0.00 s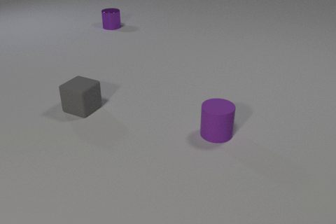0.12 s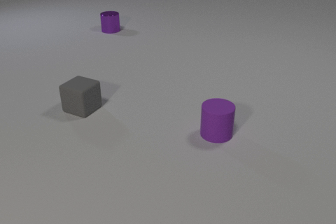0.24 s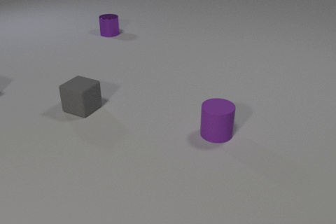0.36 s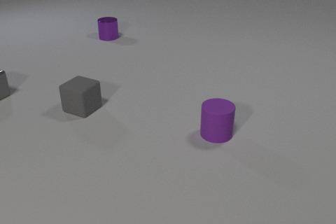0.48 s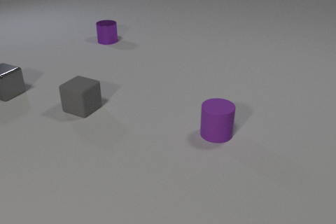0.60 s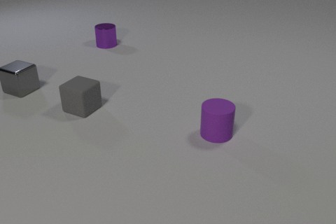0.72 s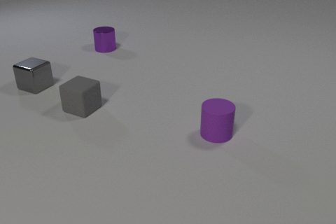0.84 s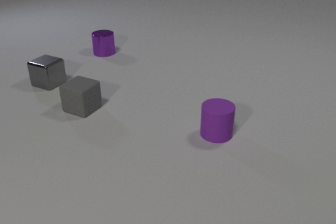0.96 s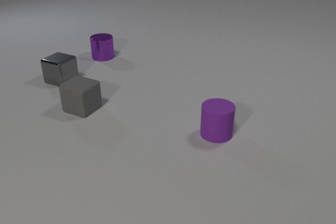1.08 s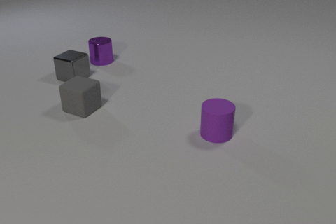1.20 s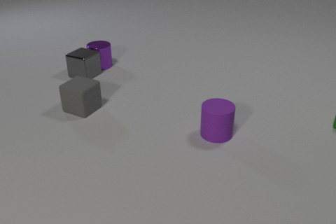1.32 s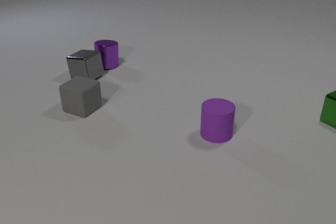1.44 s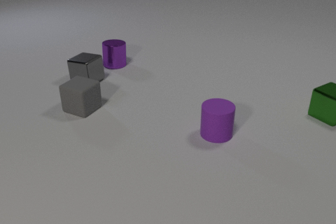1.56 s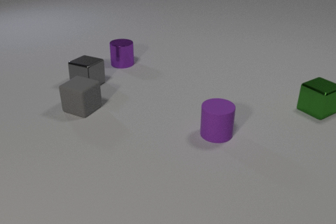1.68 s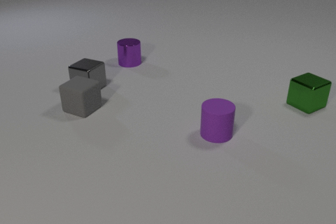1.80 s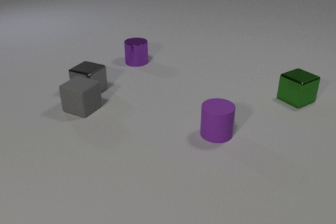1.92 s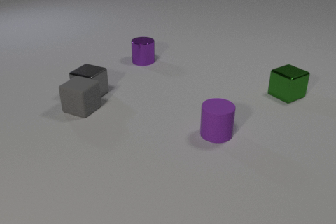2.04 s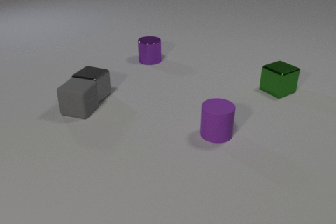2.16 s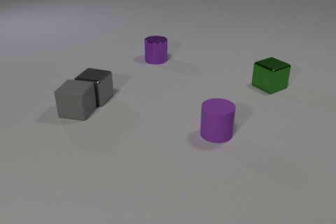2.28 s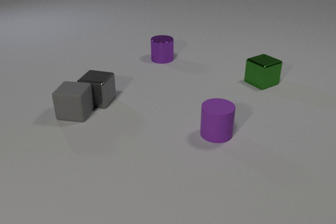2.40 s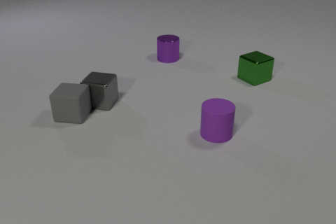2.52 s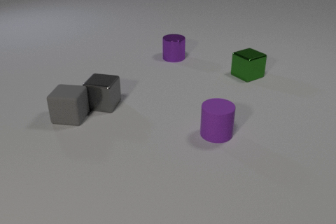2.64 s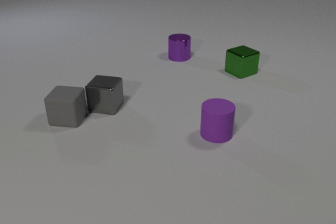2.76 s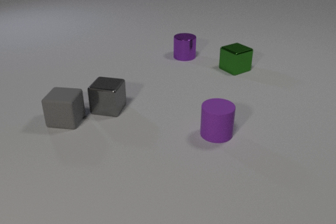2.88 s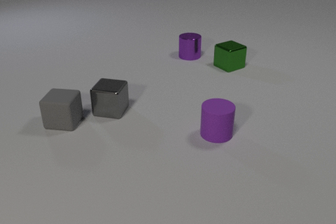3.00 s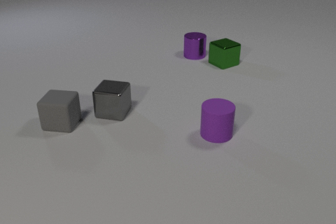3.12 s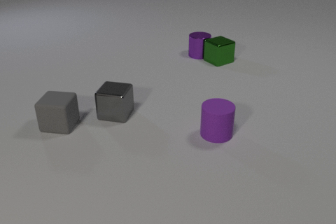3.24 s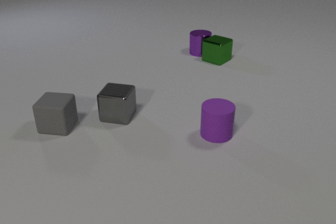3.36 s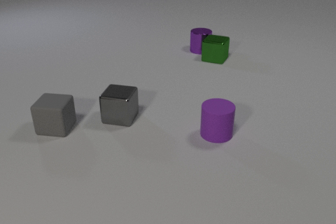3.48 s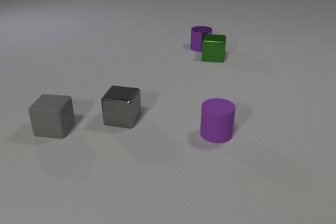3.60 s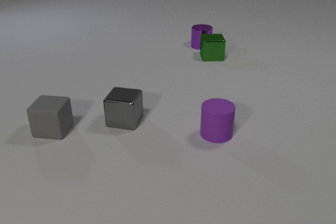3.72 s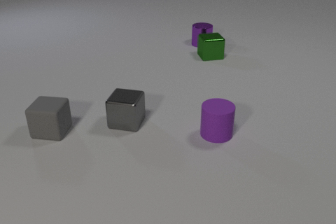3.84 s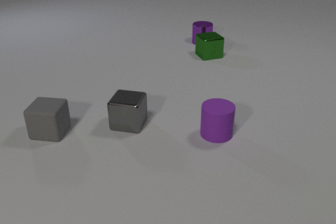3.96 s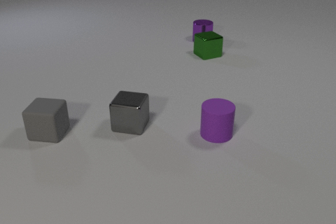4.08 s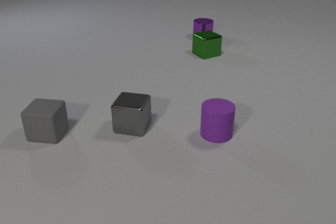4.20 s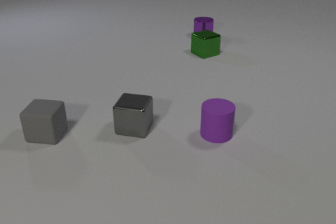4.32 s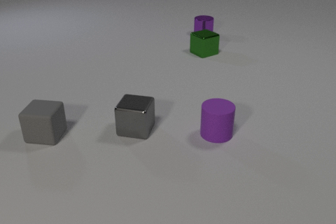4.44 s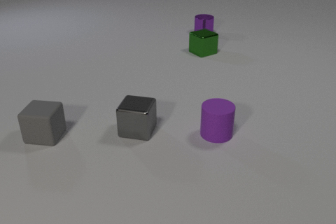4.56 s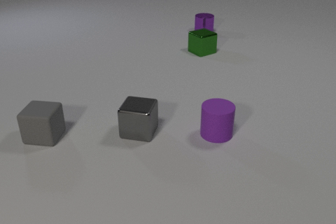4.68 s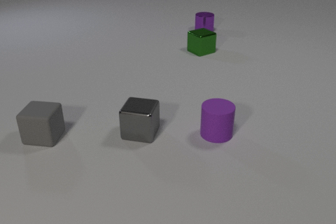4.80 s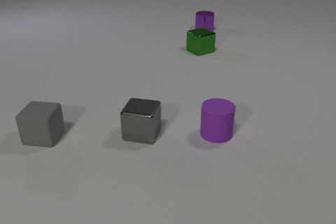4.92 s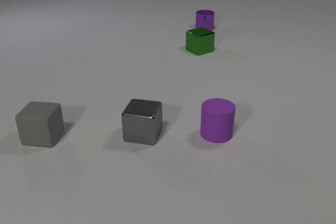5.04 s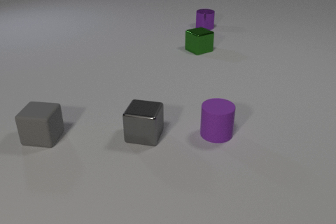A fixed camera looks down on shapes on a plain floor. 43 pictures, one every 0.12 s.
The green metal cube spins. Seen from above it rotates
counterclockwise.
The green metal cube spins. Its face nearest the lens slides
to the right.
0.00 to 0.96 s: The purple metal cylinder slides toward the camera. The gray metal cube comes in at the left edge, slides to the right.
0.96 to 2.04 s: The purple metal cylinder slides to the right. The gray metal cube slides toward the camera and to the right. The green metal cube comes in at the right edge, slides to the left and away from the camera. The purple metal cylinder and the gray metal cube collide. The gray metal cube and the gray rubber cube collide.
2.04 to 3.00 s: The purple metal cylinder slides to the right. The gray metal cube slides toward the camera and to the right. The green metal cube slides away from the camera and to the left. The gray rubber cube slides toward the camera and to the left.
3.00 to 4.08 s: The purple metal cylinder slides away from the camera. The gray metal cube slides toward the camera and to the right. The green metal cube slides away from the camera and to the left, spins counterclockwise seen from above by about 90 degrees, its near face sliding to the right. The gray rubber cube slides toward the camera and to the left. The purple metal cylinder and the green metal cube collide.
4.08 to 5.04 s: The purple metal cylinder slides away from the camera. The gray metal cube slides toward the camera and to the right. The green metal cube slides away from the camera and to the left.
Are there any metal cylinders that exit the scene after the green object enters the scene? no.
What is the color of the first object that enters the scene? gray.
What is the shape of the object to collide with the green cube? cylinder.
